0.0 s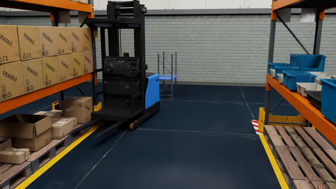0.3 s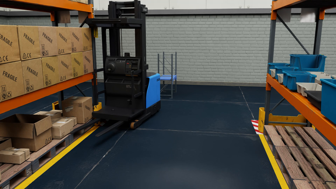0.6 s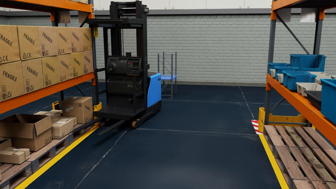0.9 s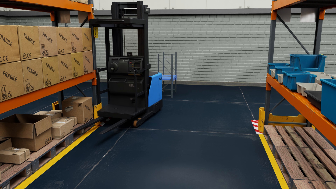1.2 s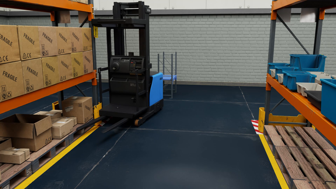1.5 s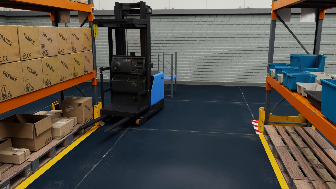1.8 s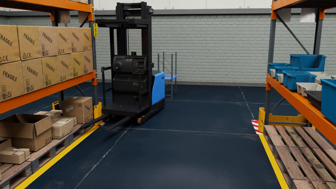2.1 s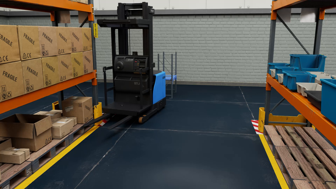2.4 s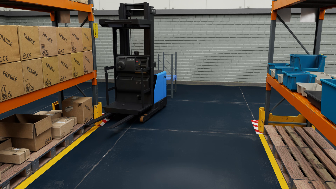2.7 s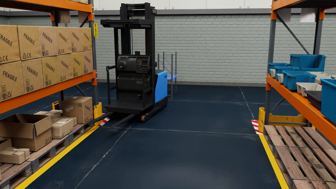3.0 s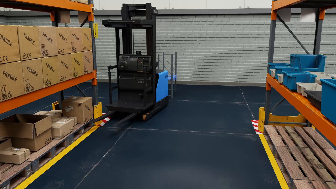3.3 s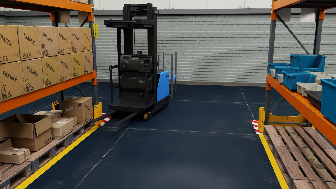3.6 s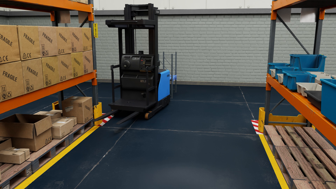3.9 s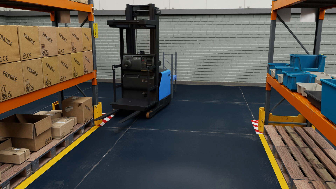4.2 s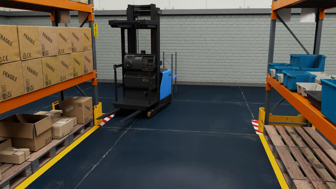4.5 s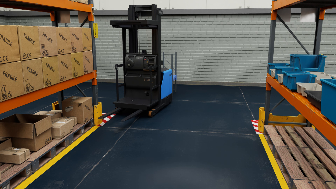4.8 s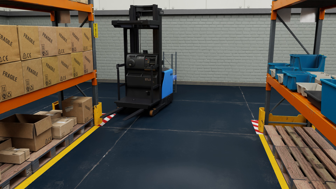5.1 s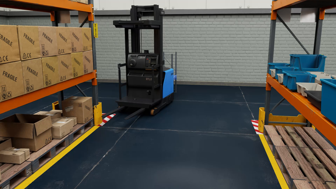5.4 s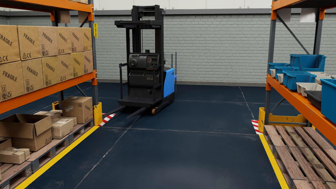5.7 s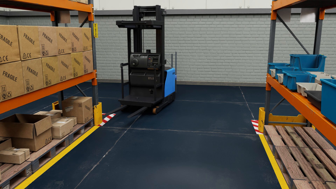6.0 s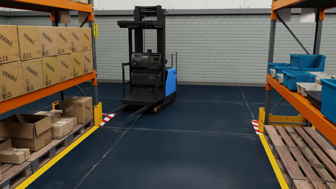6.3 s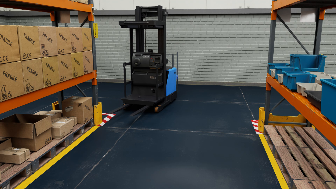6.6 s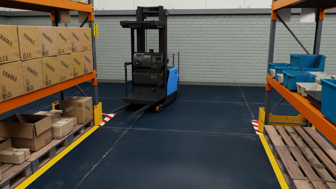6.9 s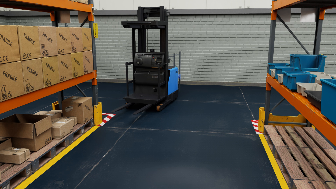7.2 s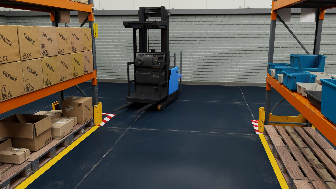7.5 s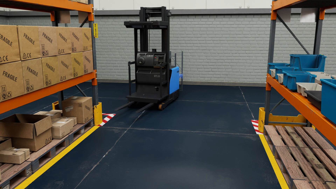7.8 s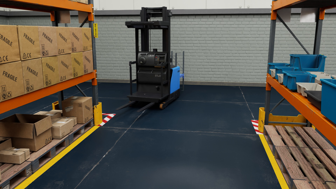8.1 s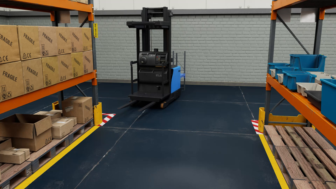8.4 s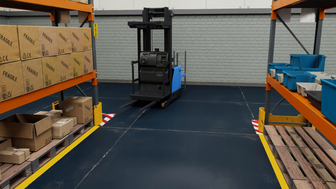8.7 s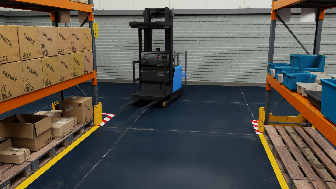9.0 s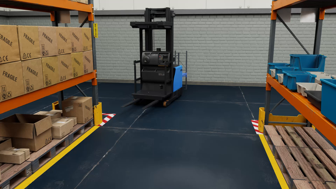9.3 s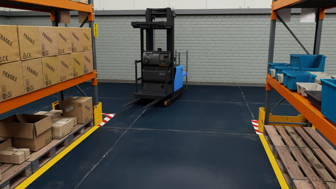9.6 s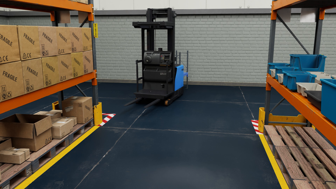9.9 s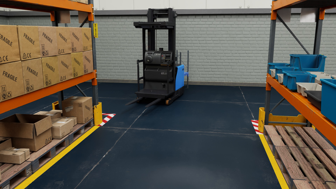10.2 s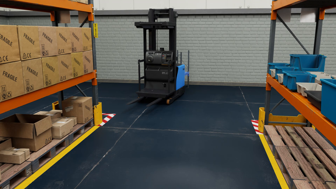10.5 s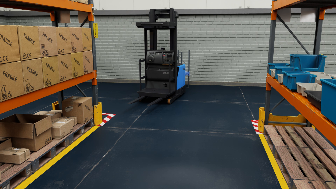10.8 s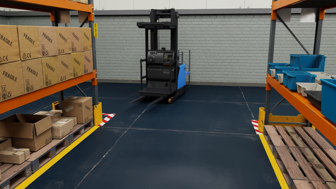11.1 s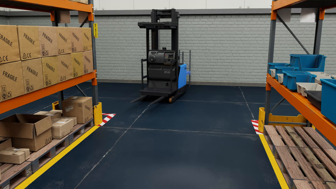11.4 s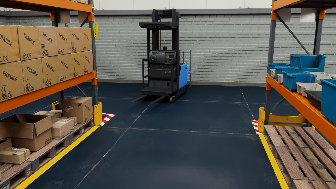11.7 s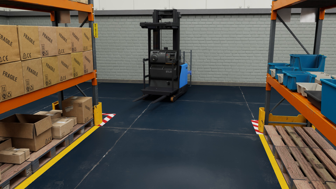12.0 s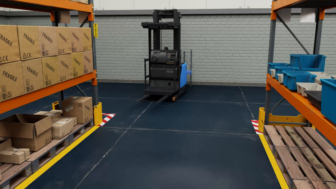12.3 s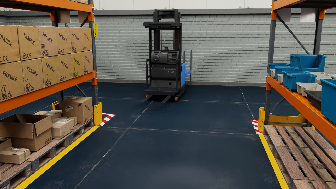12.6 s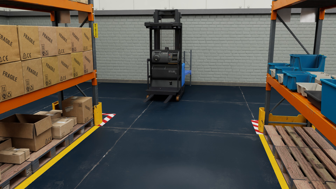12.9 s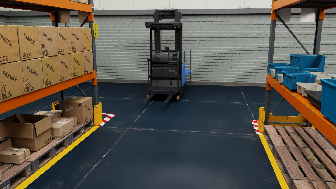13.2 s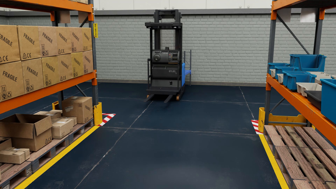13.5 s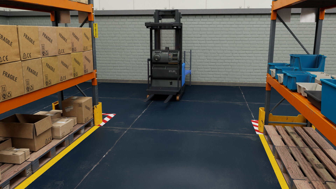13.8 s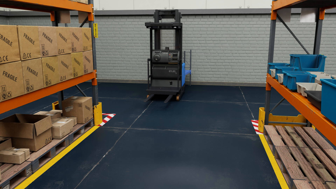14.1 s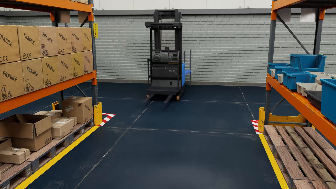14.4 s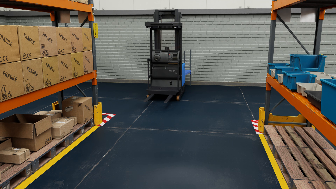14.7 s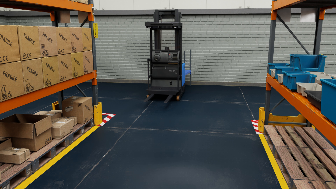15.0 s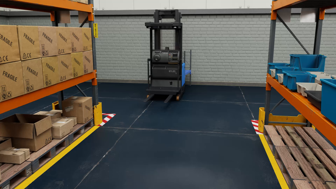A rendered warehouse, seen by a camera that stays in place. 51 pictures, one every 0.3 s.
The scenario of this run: A forklift runs into an object in its way.
